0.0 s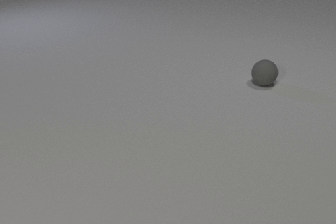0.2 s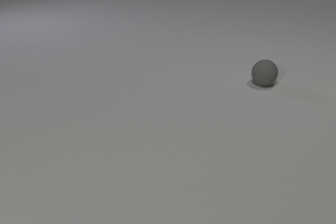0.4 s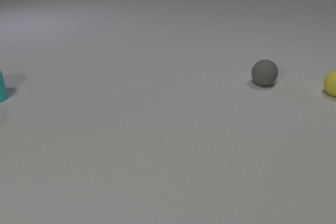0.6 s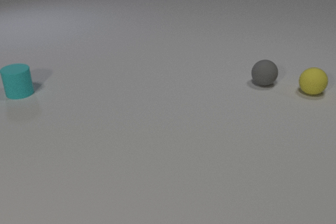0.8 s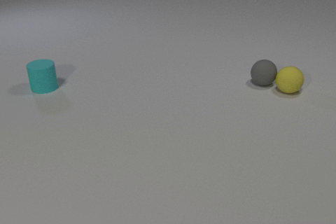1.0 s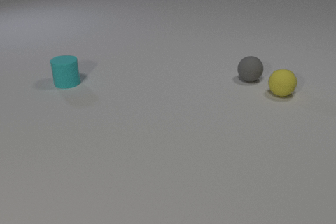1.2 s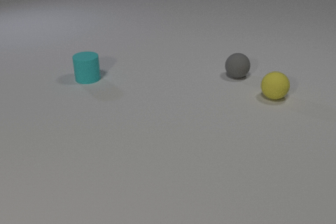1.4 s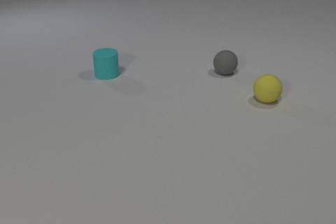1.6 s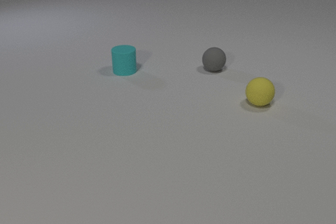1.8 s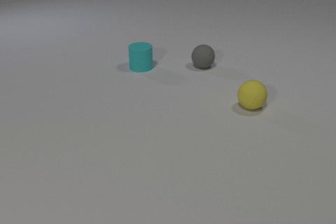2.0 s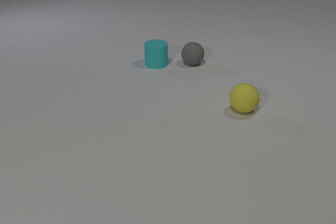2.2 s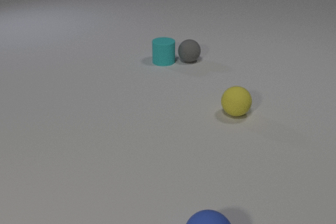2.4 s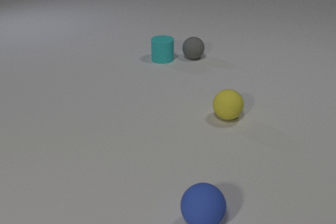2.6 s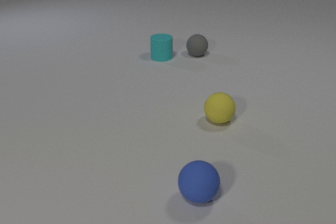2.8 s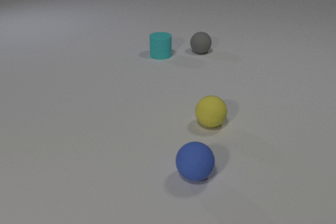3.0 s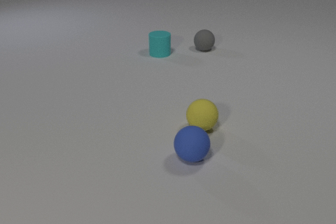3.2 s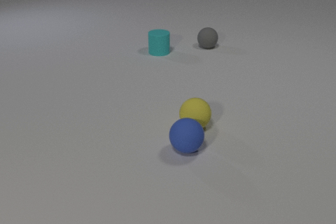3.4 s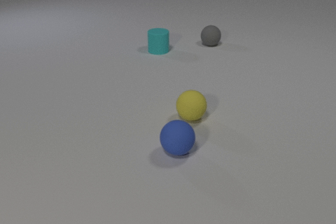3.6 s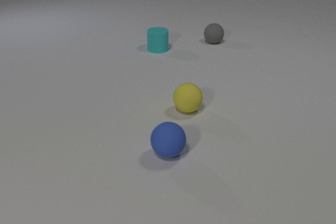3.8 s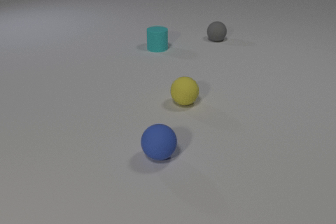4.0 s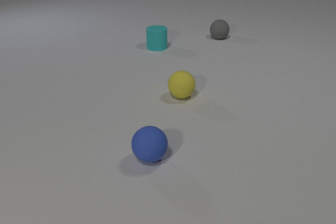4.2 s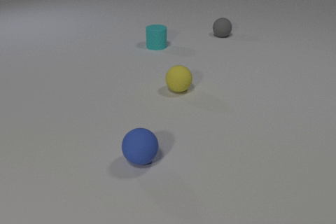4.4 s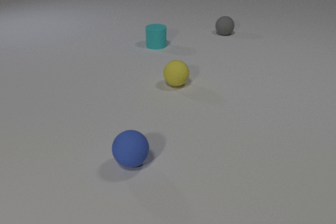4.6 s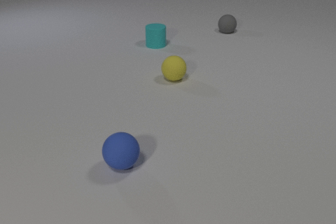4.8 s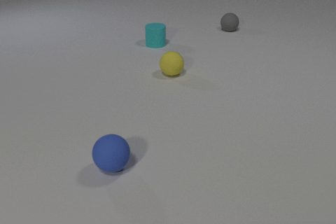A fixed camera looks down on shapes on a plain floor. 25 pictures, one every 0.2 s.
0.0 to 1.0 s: The yellow rubber sphere comes in at the right edge, rolls to the left. The gray rubber sphere rolls to the left and away from the camera. The cyan rubber cylinder comes in at the left edge, slides to the right. The yellow rubber sphere and the gray rubber sphere collide.
1.0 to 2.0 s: The yellow rubber sphere rolls toward the camera and to the left. The gray rubber sphere rolls to the left and away from the camera. The cyan rubber cylinder slides to the right.
2.0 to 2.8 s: The yellow rubber sphere rolls toward the camera and to the left. The gray rubber sphere rolls away from the camera. The blue rubber sphere comes in at the bottom edge, rolls away from the camera. The cyan rubber cylinder slides away from the camera. The gray rubber sphere and the cyan rubber cylinder collide.
2.8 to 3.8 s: The yellow rubber sphere rolls away from the camera and to the left. The gray rubber sphere rolls away from the camera and to the right. The blue rubber sphere rolls to the left and away from the camera. The cyan rubber cylinder slides away from the camera. The yellow rubber sphere and the blue rubber sphere collide.
3.8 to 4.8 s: The yellow rubber sphere rolls away from the camera. The gray rubber sphere rolls away from the camera. The blue rubber sphere rolls to the left. The cyan rubber cylinder slides away from the camera.
What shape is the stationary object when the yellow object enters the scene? sphere.
What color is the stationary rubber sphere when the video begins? gray.
How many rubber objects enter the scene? 3.
